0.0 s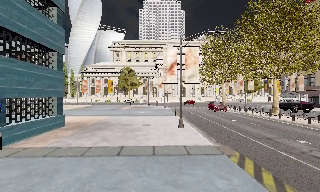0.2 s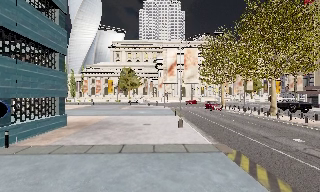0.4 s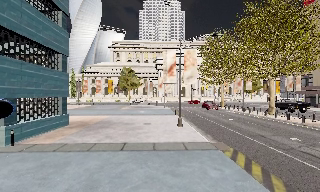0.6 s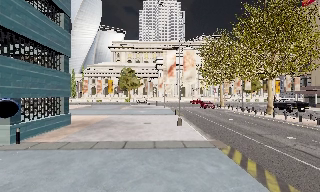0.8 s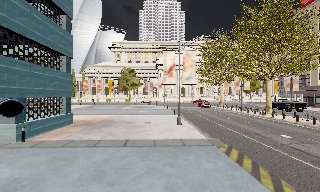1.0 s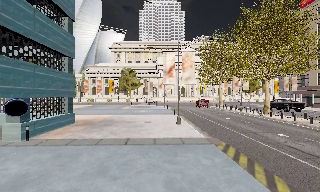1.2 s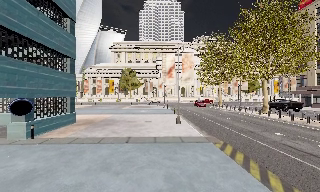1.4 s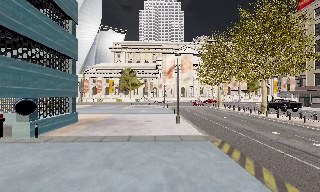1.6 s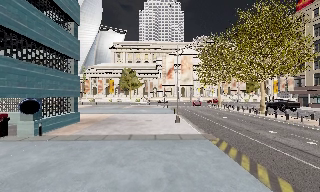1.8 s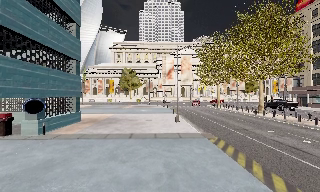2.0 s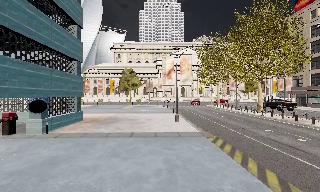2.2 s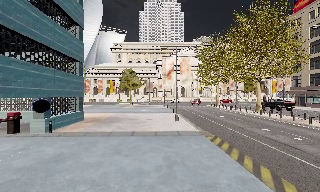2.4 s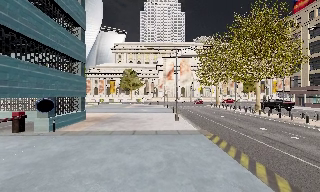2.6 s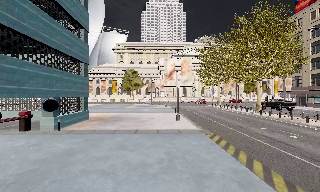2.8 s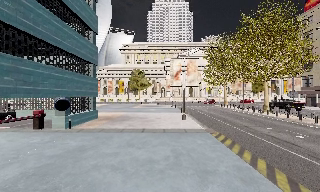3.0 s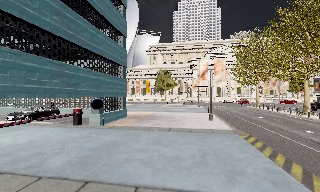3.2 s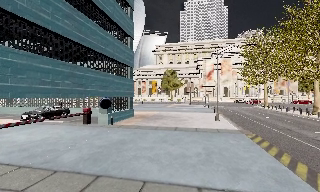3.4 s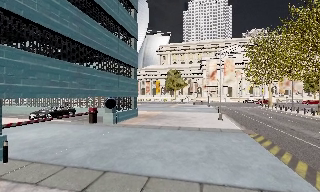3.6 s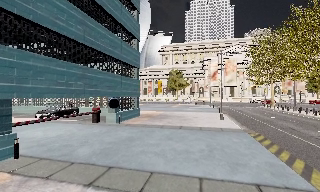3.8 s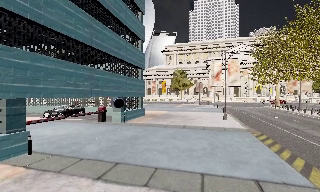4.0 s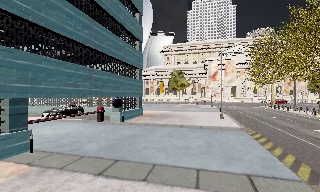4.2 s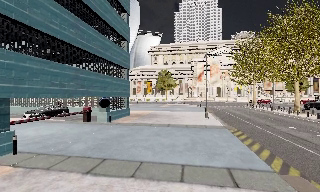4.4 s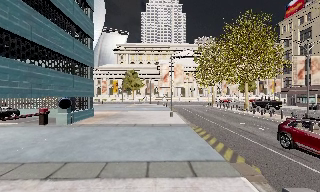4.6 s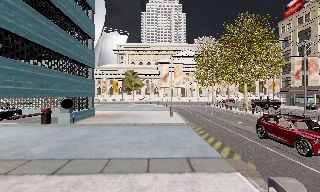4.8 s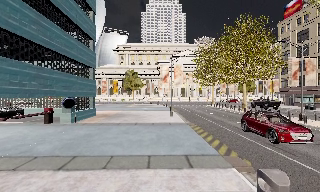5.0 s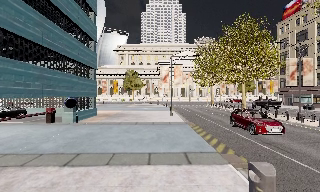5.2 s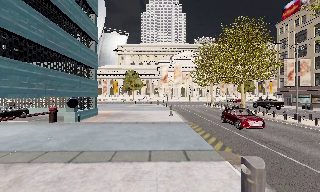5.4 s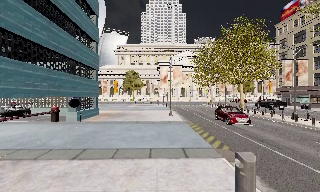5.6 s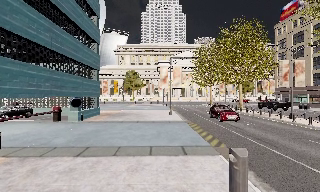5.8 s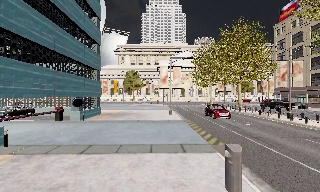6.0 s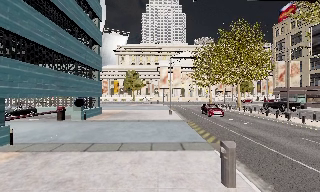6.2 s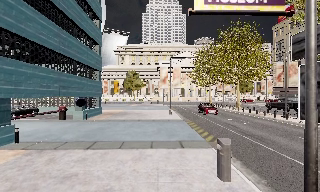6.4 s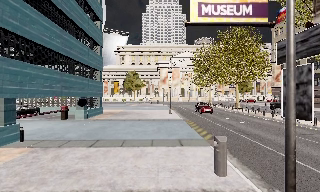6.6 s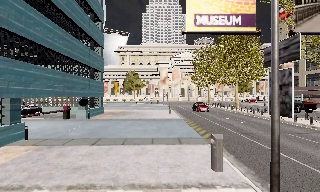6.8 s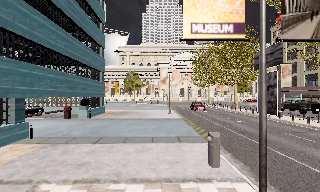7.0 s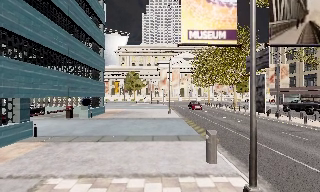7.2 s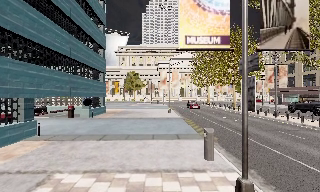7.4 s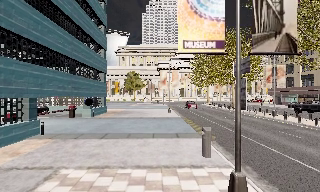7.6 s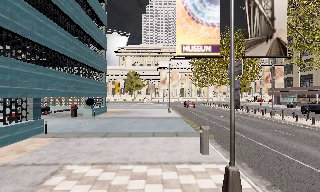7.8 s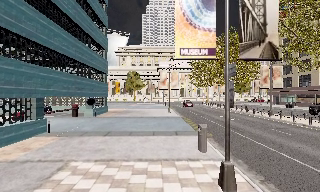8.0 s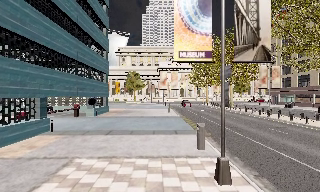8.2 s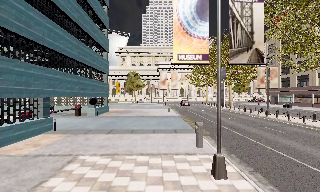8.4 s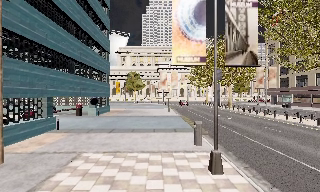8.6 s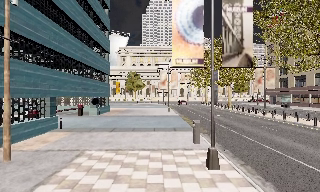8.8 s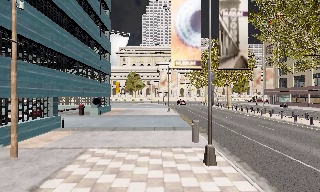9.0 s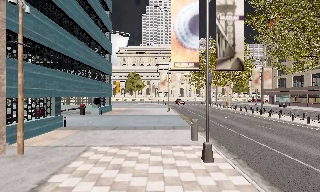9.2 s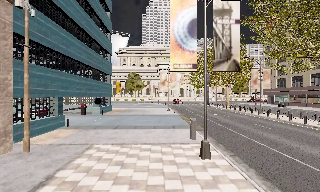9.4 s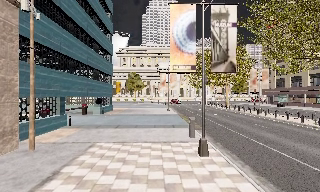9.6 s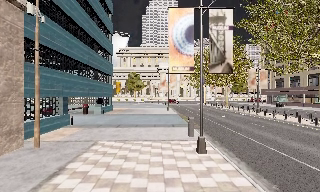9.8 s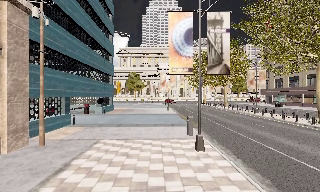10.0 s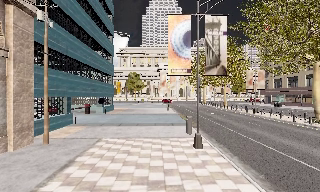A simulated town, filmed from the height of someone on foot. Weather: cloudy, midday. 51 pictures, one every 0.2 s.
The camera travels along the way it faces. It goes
backward.
0.0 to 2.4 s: The camera travels backward, about 3.5 m, so what stands in front gets smaller.
2.4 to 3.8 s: The scene slides to the right, as the camera pans about 20 degrees to its left. It travels backward, about 2 m, so what stands in front gets smaller.
3.8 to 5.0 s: The scene slides to the left, as the camera pans about 15 degrees to its right. It travels backward, about 1.5 m, so what stands in front gets smaller.
5.0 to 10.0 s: The camera travels backward, about 8 m, so what stands in front gets smaller.
The film runs backward here.
